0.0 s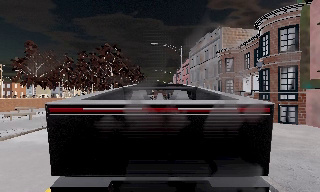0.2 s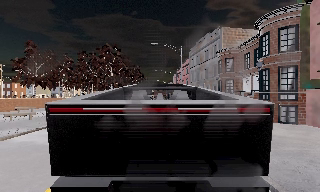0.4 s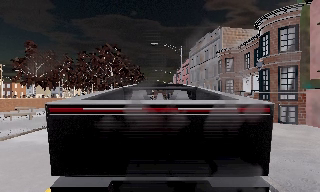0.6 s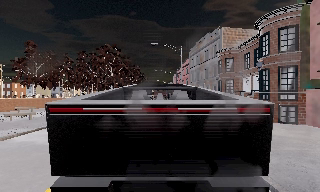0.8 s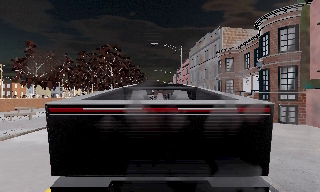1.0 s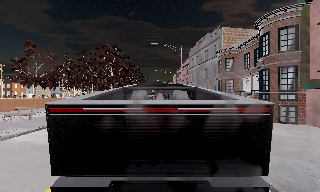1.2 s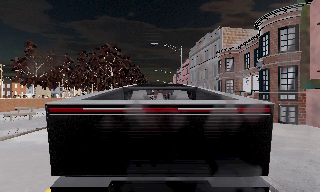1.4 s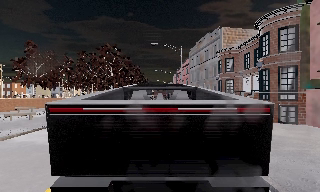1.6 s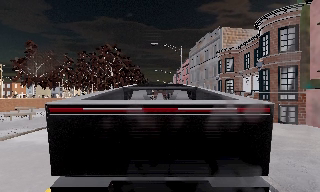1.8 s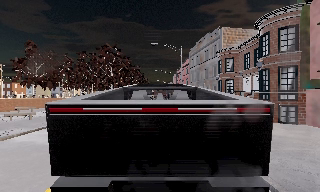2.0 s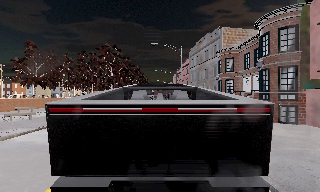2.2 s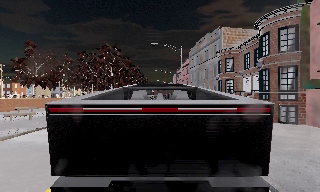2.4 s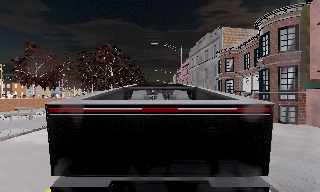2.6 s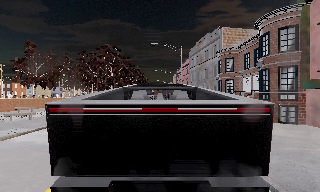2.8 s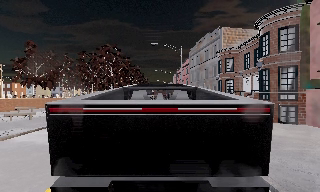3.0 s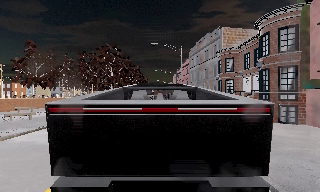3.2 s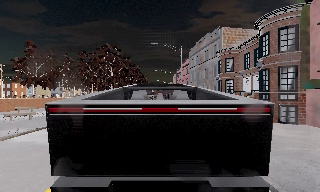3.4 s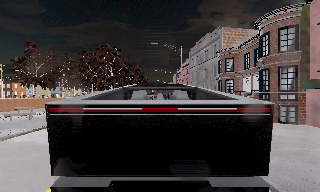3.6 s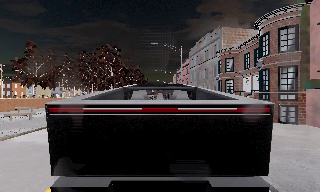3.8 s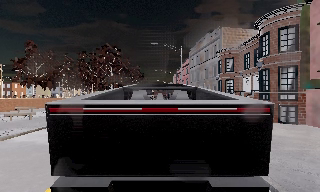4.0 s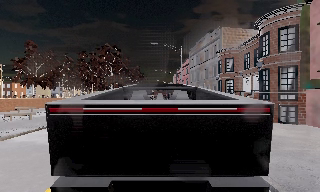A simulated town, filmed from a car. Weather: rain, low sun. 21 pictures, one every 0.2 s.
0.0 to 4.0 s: The camera keeps its place and its aim.
The film runs forward here.
